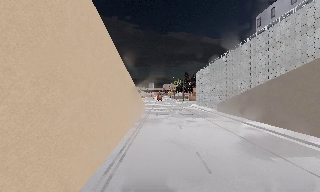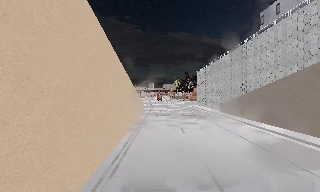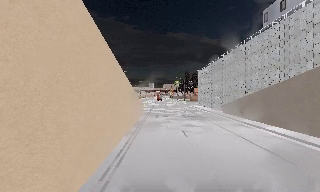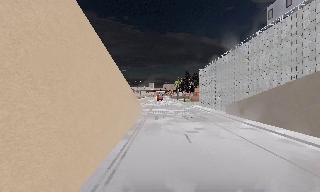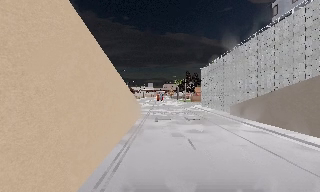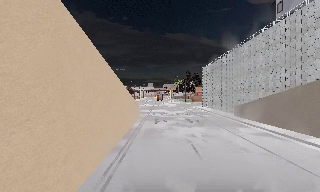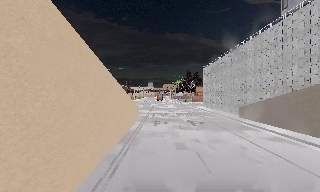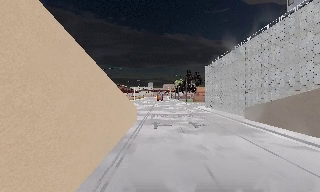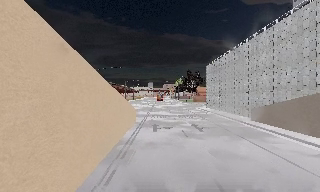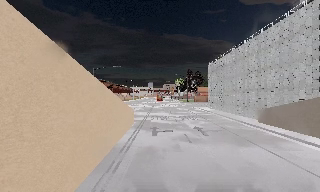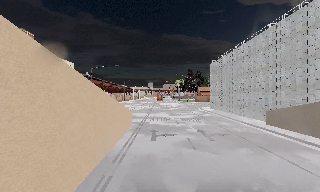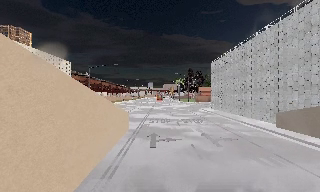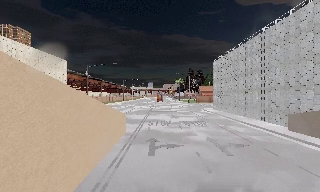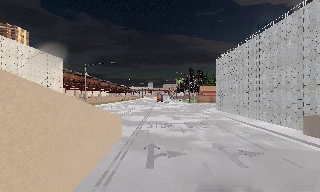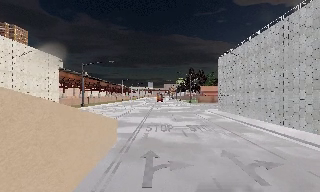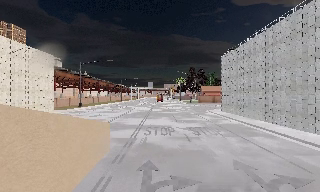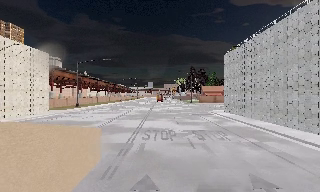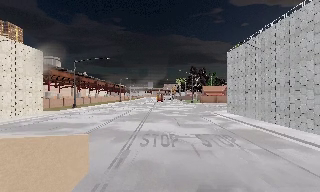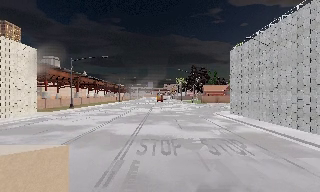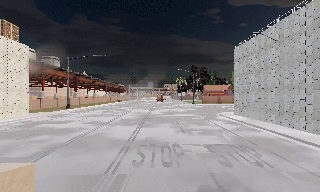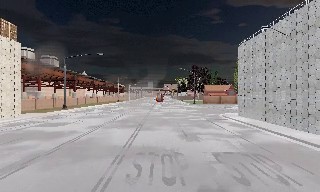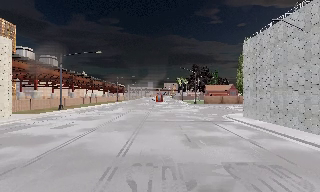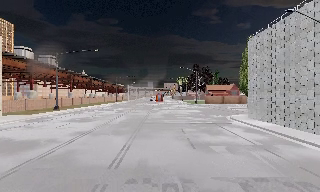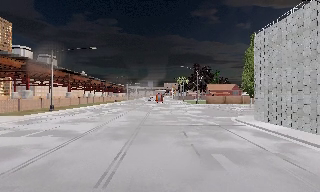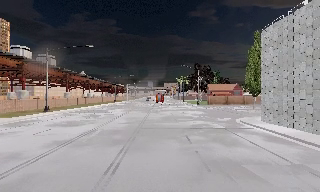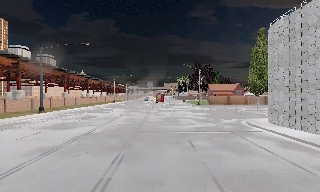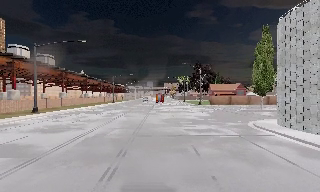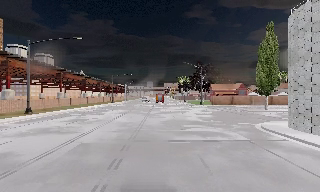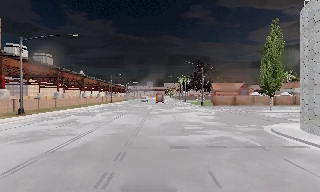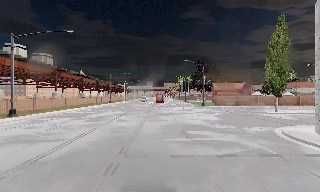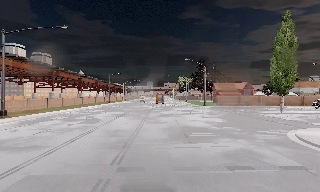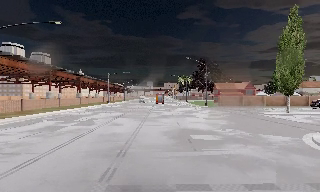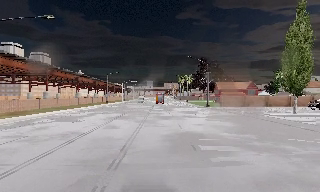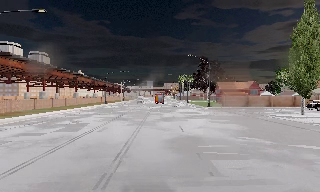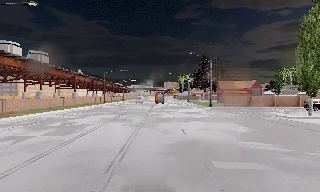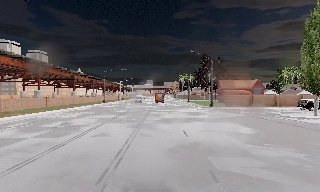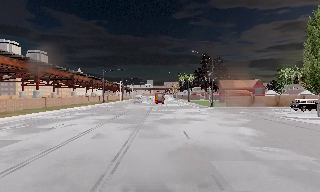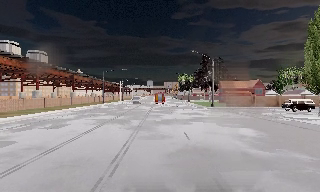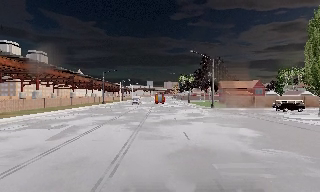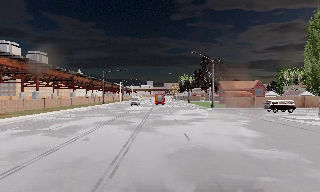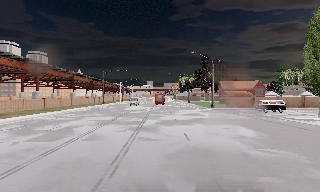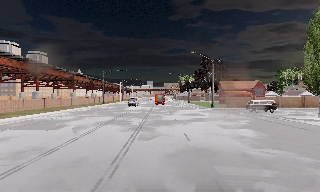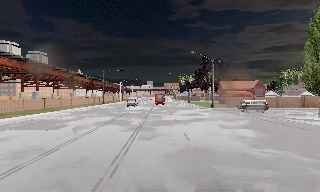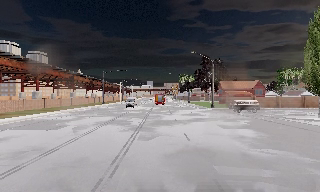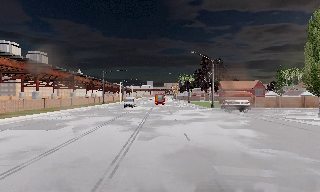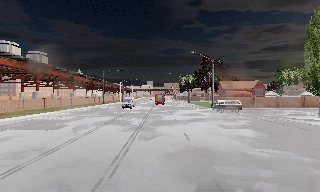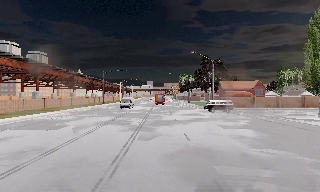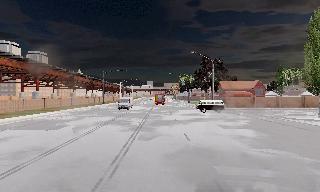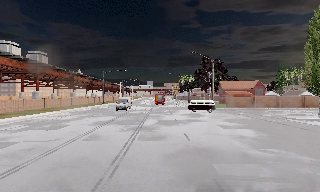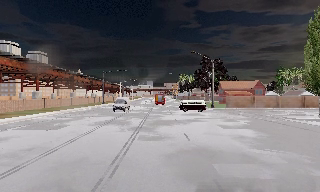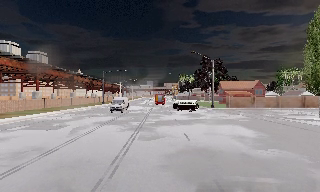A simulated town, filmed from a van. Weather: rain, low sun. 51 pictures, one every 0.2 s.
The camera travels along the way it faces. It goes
forward.
0.0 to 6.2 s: The camera travels forward, about 40 m, so what stands in front looms larger.
6.2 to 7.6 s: The camera travels forward, about 5 m, so what stands in front looms larger. It loses speed.
7.6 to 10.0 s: The camera keeps its place and its aim.
The film runs forward here.
